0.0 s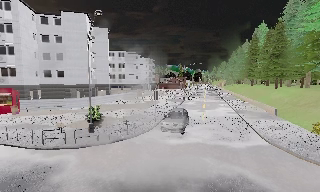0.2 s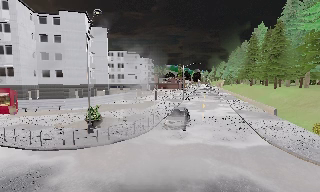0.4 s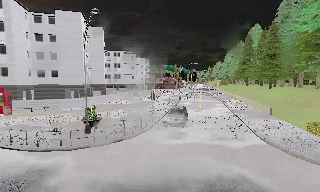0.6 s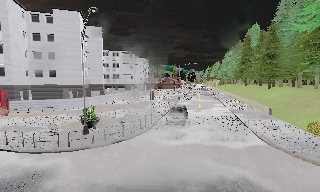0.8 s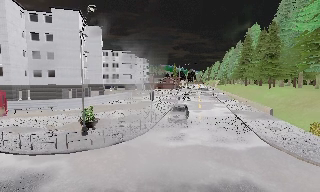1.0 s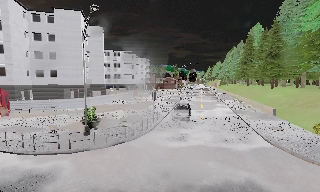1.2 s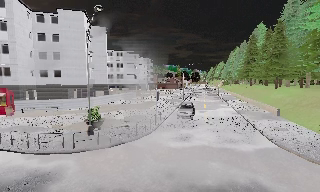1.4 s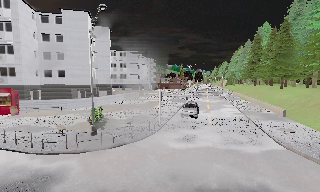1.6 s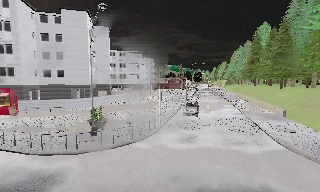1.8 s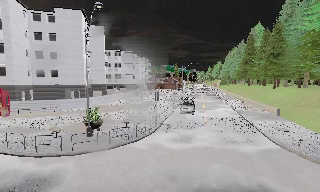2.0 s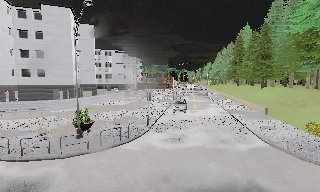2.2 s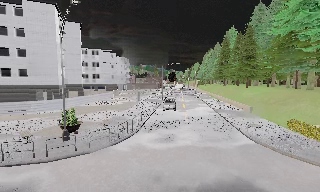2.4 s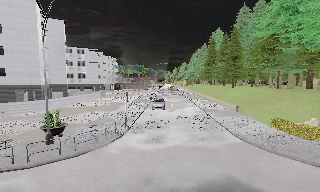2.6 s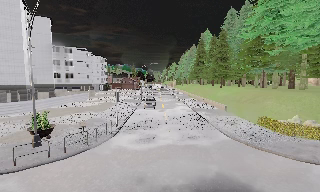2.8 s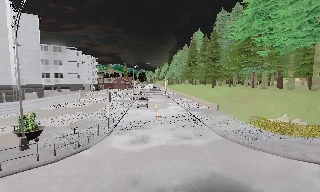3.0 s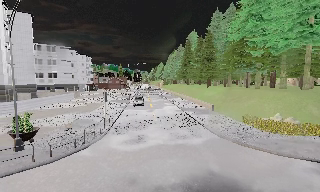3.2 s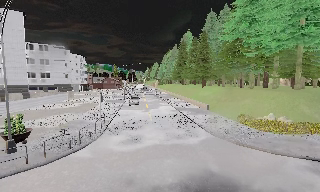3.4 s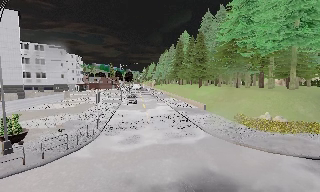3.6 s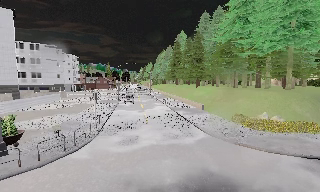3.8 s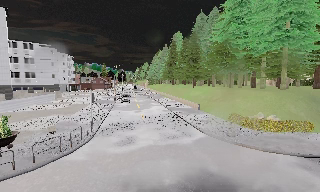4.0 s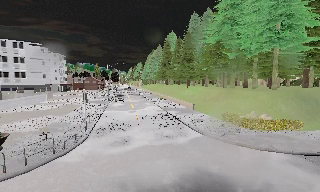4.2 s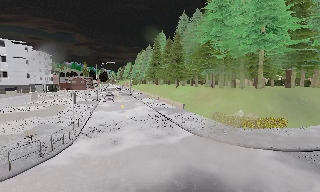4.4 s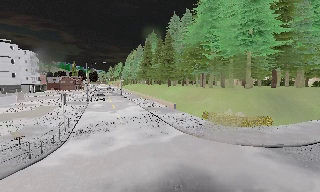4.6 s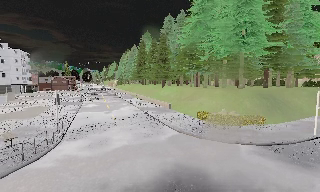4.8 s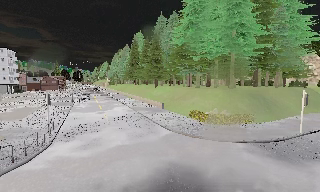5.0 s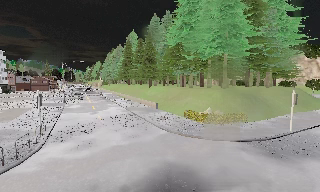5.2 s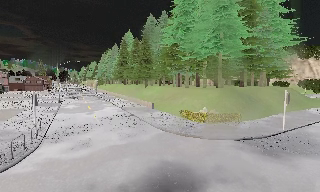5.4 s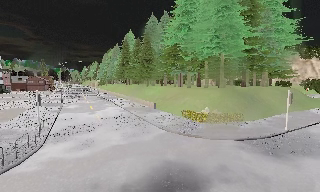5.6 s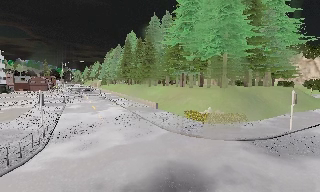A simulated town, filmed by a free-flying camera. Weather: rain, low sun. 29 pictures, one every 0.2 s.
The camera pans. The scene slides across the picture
to the left.
The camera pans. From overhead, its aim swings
clockwise.
0.0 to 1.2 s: The camera travels forward, about 0.5 m, so what stands in front looms larger.
1.2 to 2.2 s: The camera shifts only a little, or ends up much as it began.
2.2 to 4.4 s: The camera swings to its right by about 25 degrees, and the scene slides to the left. It travels to its left, about 1 m.
4.4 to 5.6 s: The camera shifts only a little, or ends up much as it began.
The film runs backward here.
